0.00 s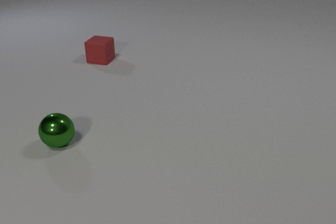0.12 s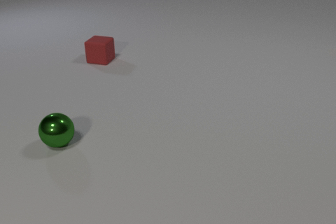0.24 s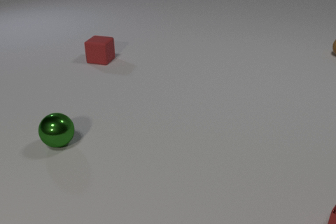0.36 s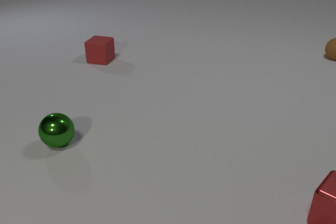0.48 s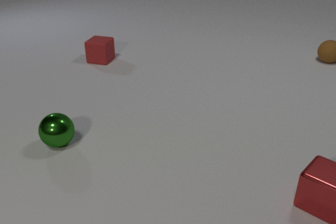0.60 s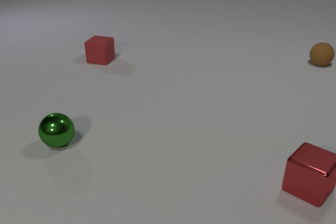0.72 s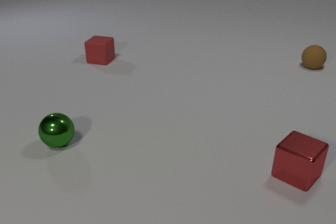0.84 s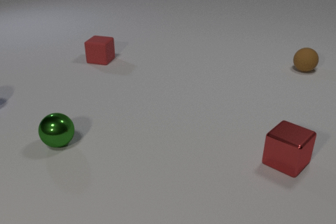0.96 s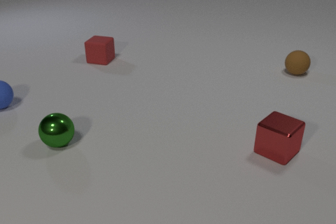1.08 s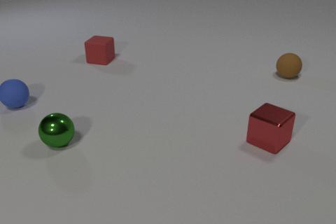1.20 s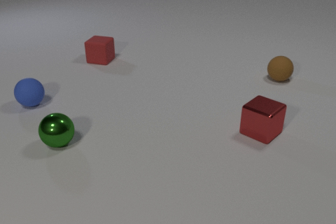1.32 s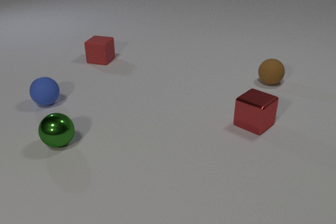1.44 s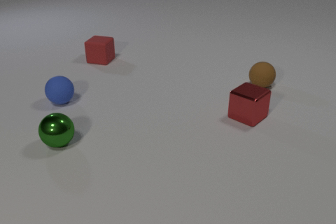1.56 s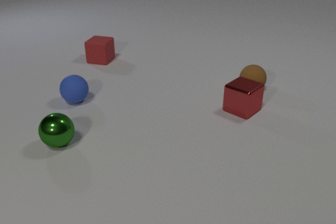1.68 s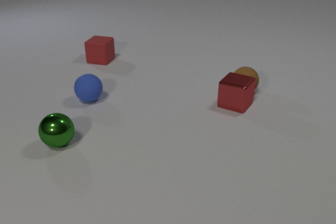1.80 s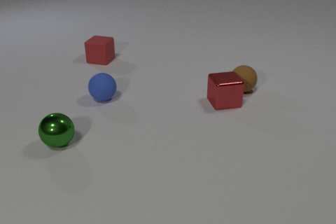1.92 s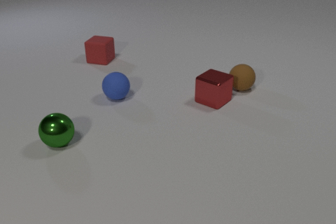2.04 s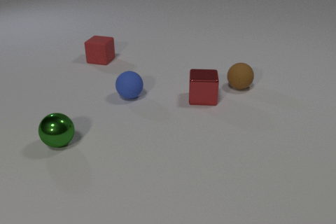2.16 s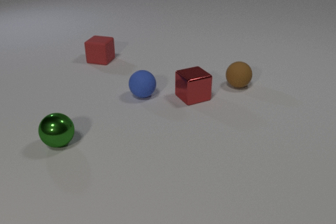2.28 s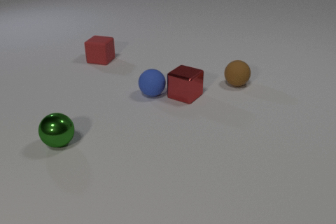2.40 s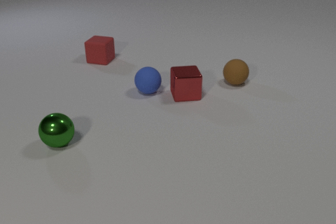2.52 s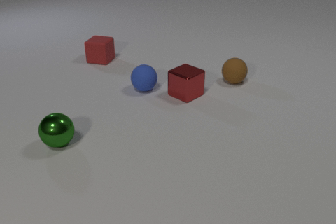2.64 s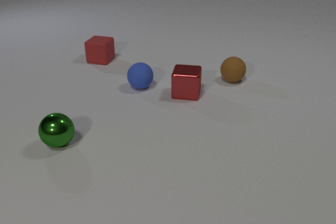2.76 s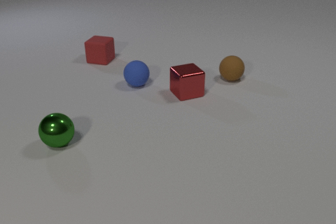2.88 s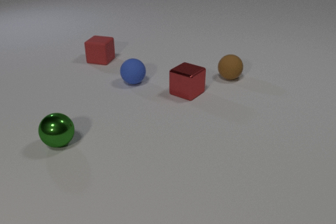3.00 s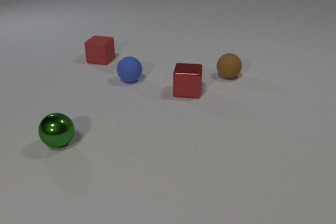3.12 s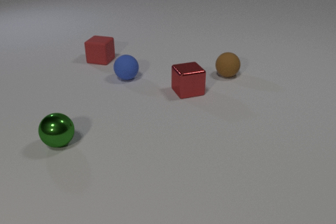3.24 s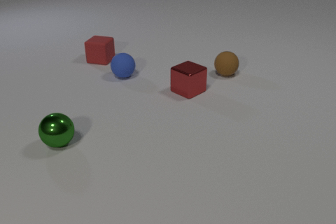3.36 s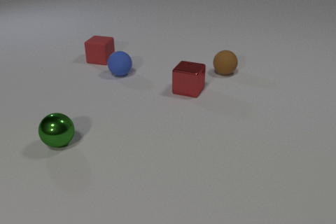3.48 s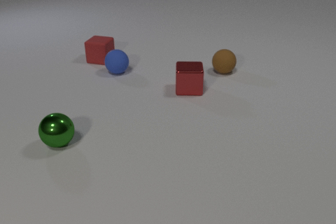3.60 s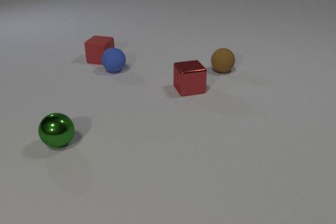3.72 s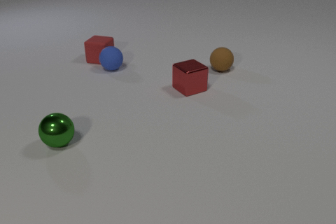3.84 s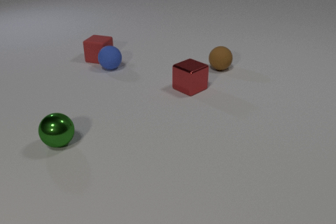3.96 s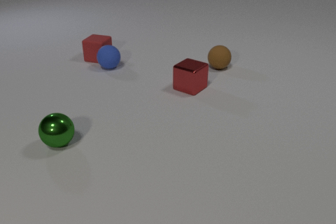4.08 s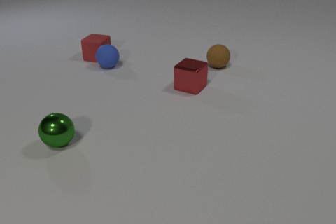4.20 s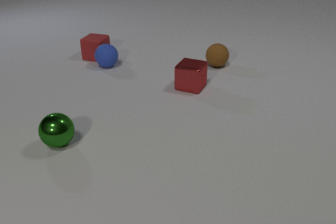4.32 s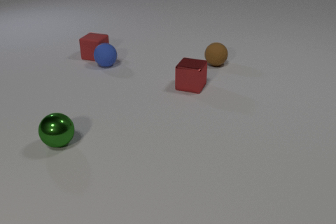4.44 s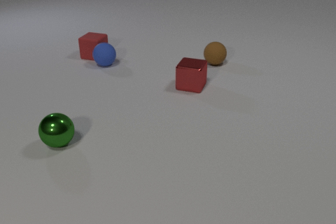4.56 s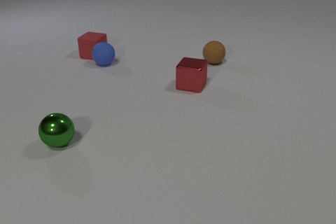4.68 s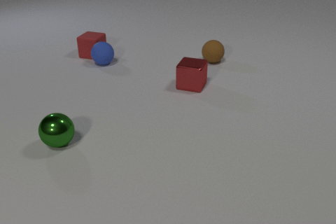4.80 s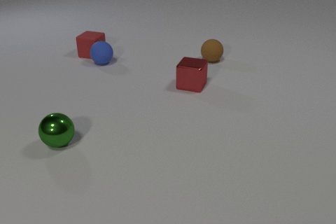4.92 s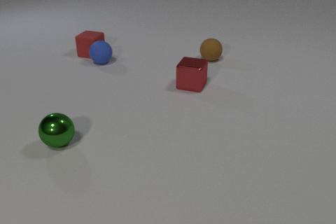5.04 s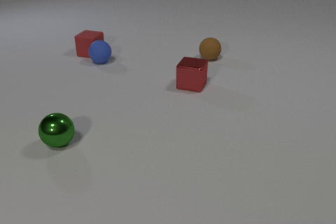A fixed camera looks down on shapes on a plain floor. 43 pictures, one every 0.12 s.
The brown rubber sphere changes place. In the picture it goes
to the left.
0.00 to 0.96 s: The red metal cube comes in at the right edge, slides away from the camera and to the left. The brown rubber sphere comes in at the right edge, rolls toward the camera and to the left. The blue rubber sphere comes in at the left edge, rolls to the right.
0.96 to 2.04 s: The red metal cube slides away from the camera and to the left. The brown rubber sphere rolls to the left and toward the camera. The blue rubber sphere rolls to the right. The red metal cube and the brown rubber sphere collide.
2.04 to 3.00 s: The red metal cube slides to the left and away from the camera. The brown rubber sphere rolls away from the camera and to the left. The blue rubber sphere rolls away from the camera. The red metal cube and the blue rubber sphere collide.
3.00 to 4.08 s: The red metal cube slides away from the camera. The brown rubber sphere rolls away from the camera and to the left. The blue rubber sphere rolls away from the camera and to the left. The red rubber cube slides away from the camera. The blue rubber sphere and the red rubber cube collide.
4.08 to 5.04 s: The brown rubber sphere rolls away from the camera and to the left. The blue rubber sphere rolls away from the camera and to the left. The red rubber cube slides away from the camera and to the left.
How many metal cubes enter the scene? 1.
What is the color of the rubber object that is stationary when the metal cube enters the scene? red.
What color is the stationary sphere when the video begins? green.
